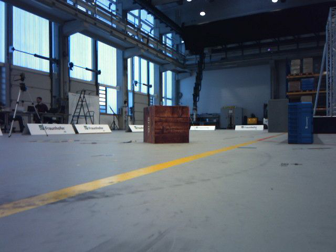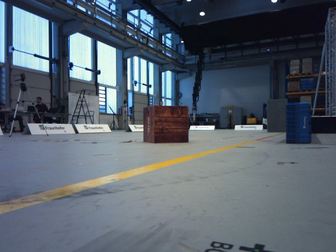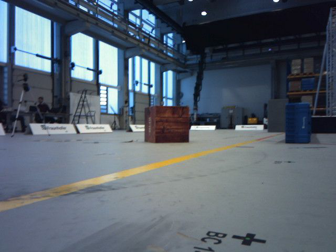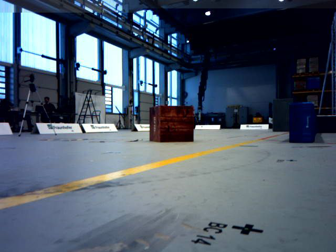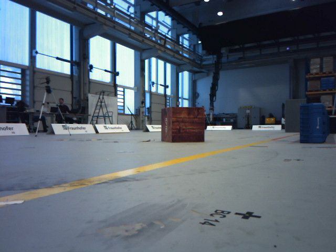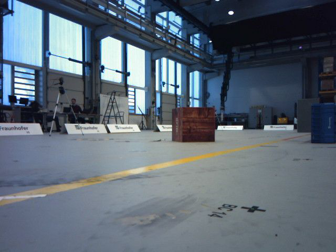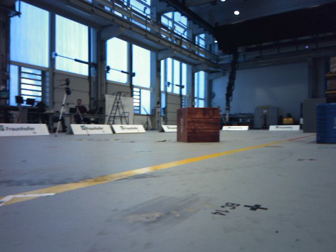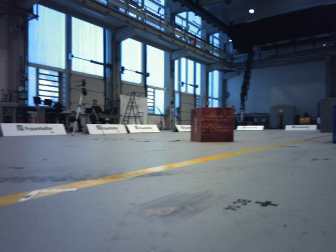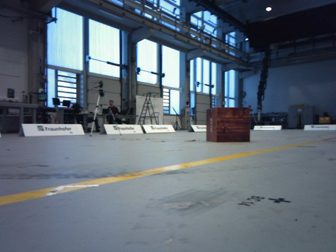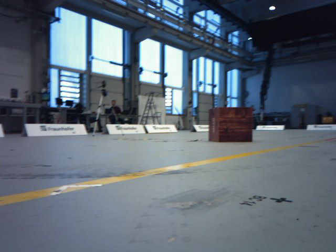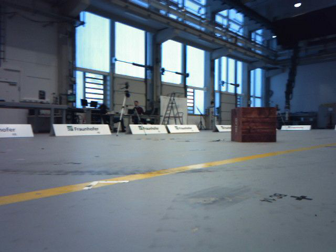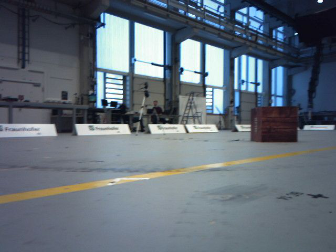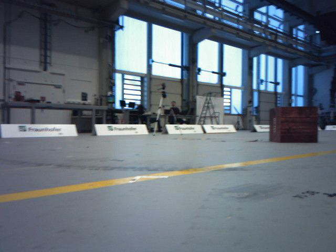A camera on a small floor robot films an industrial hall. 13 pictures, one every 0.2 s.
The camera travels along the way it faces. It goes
backward.
0.0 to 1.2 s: The camera travels backward, about 0.2 m, so what stands in front gets smaller.
1.2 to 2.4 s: The scene slides to the right, as the camera pans about 20 degrees to its left. It travels backward, about 0.2 m, so what stands in front gets smaller.
The film runs backward here.
